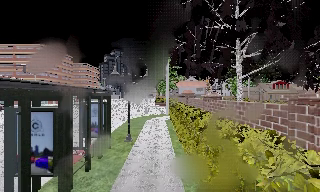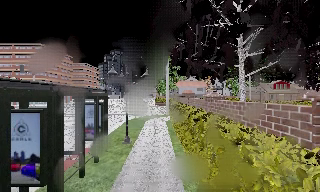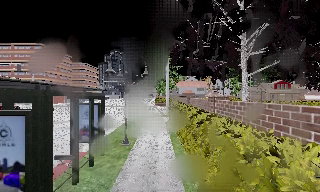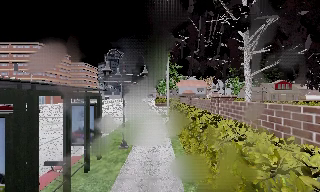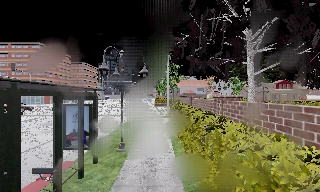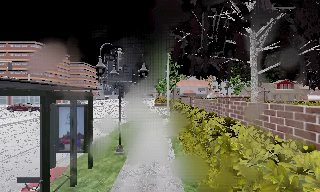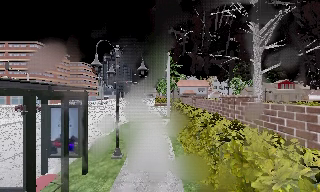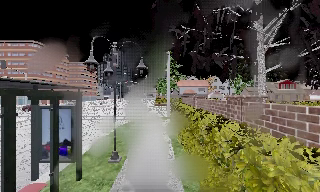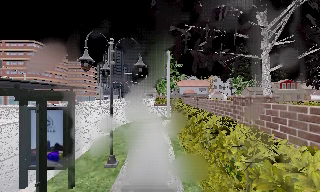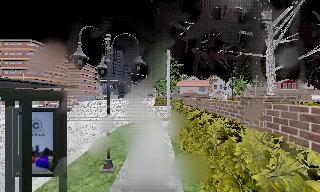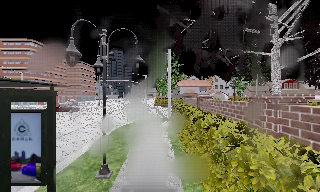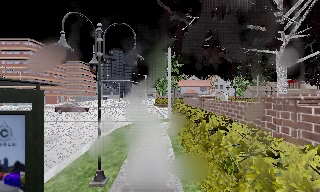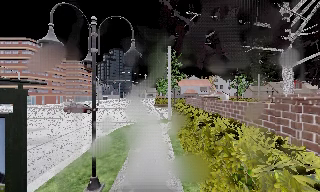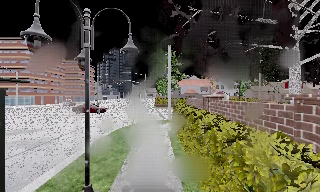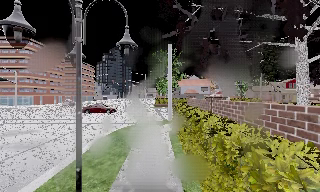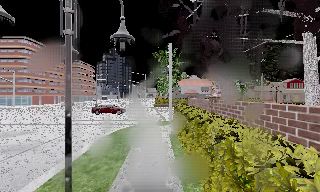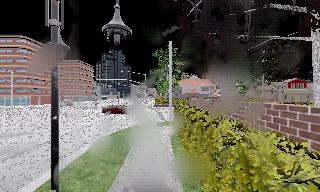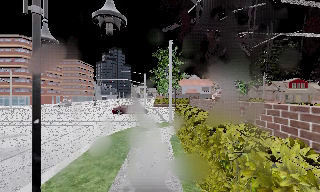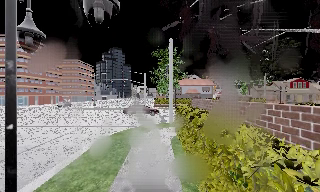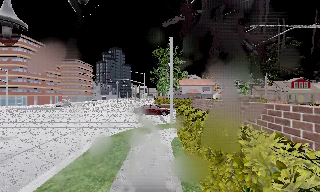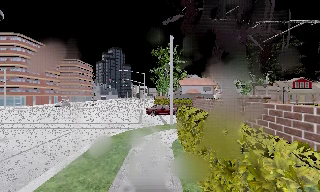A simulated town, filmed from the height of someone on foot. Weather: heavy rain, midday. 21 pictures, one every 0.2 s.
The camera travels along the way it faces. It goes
forward.
0.0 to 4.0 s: The camera travels forward, about 8 m, so what stands in front looms larger.
The film runs forward here.
